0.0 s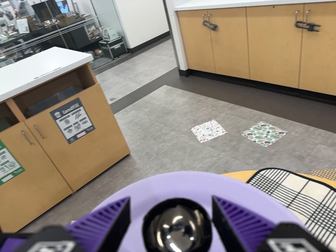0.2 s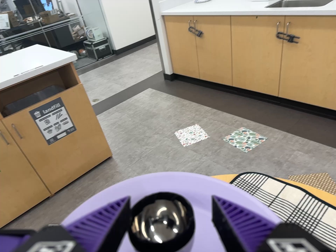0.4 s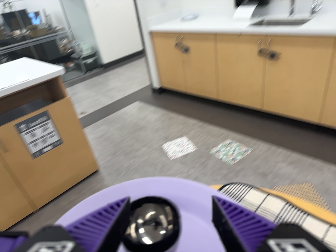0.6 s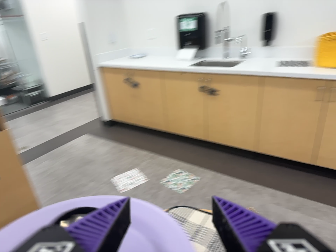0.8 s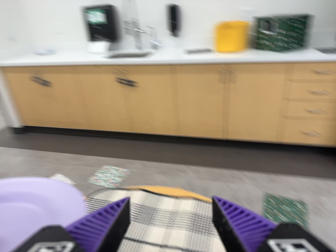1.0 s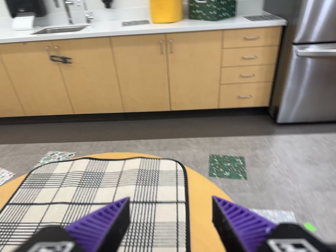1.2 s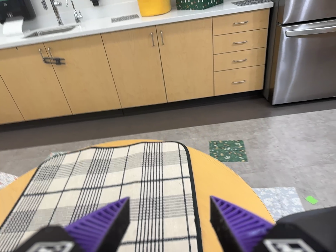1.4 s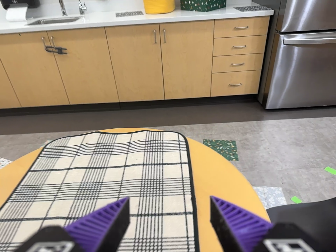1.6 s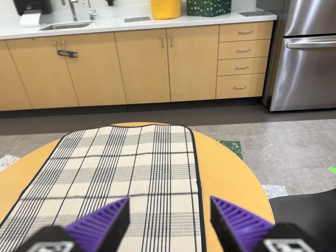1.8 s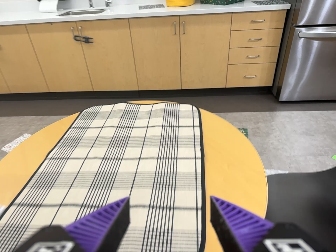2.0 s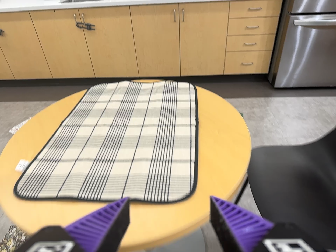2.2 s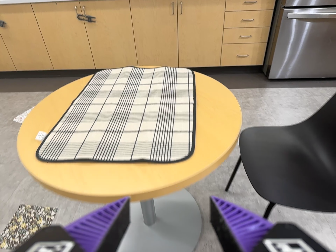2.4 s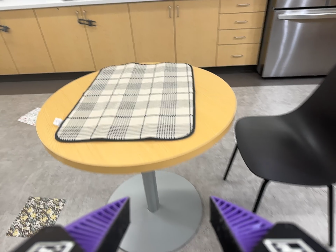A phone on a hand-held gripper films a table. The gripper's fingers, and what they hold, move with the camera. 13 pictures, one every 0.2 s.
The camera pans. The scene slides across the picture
to the left.
0.0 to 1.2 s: The camera swings to its right by about 50 degrees, and the scene slides to the left. It travels toward the bottom of its view, backward and to its right, about 24 cm, so close, fixed things drift upward. It rolls about its line of sight by about 20 degrees, and the scene rotates counterclockwise.
1.2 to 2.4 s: The camera travels backward and toward the bottom of its view, about 60 cm, so what stands in front gets smaller.
The film runs backward here.
